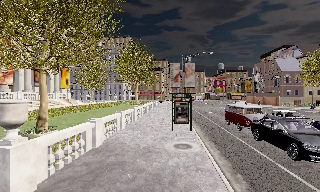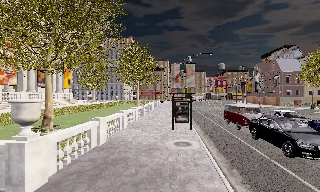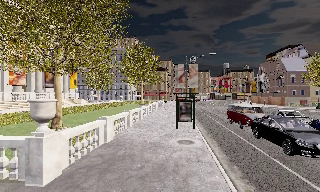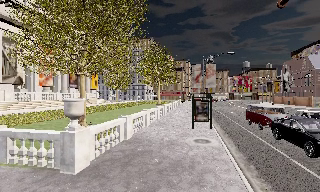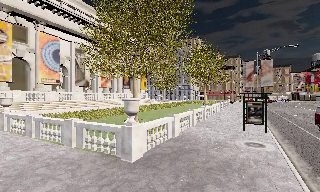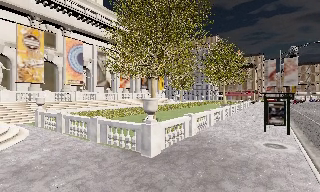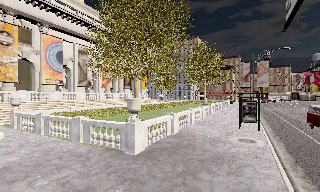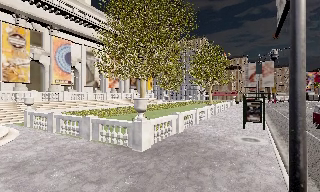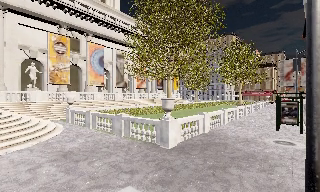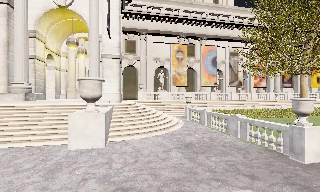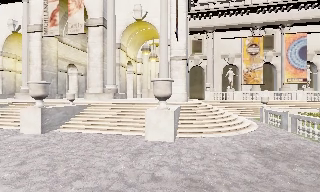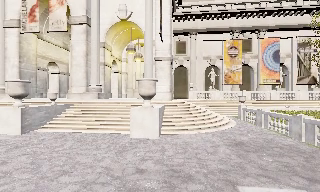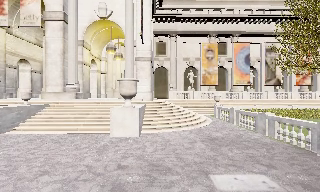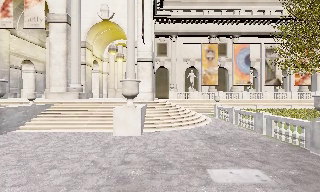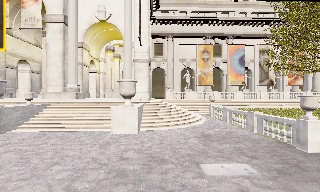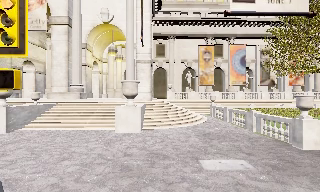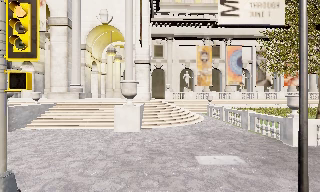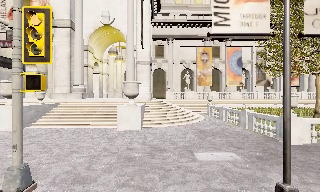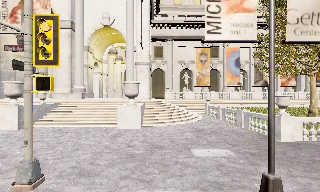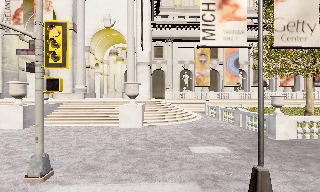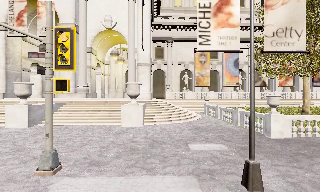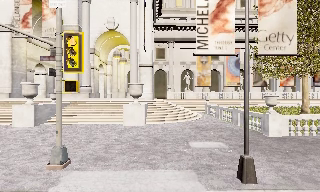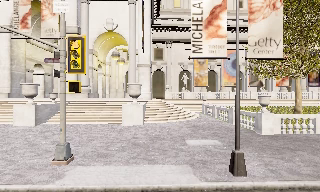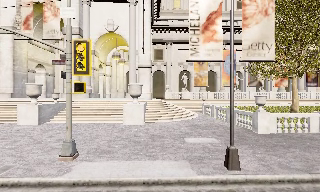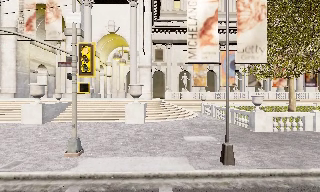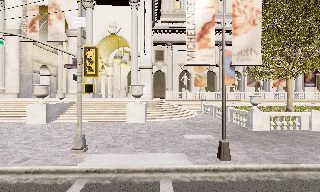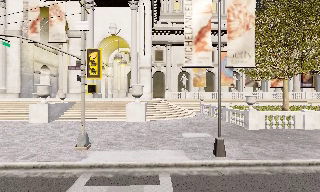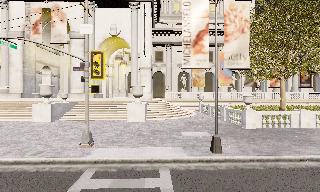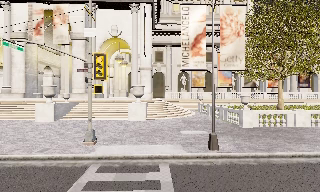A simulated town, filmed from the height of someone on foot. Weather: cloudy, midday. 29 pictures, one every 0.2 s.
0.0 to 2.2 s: The camera pans to its left, which is counterclockwise from overhead, by about 90 degrees. It travels backward, about 4 m.
2.2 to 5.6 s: The camera travels backward, about 6 m, so what stands in front gets smaller.
The film runs backward here.
